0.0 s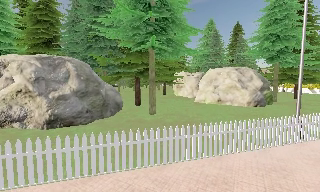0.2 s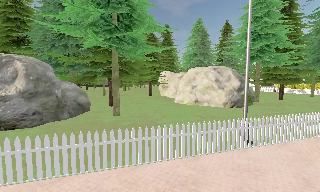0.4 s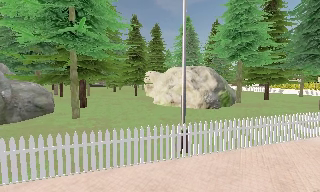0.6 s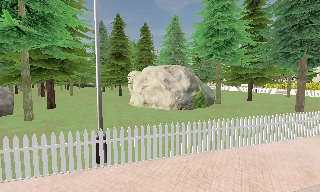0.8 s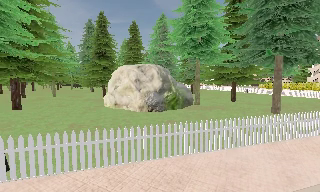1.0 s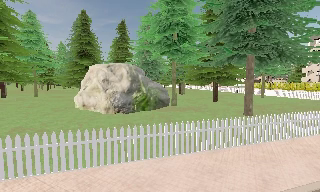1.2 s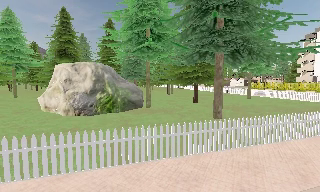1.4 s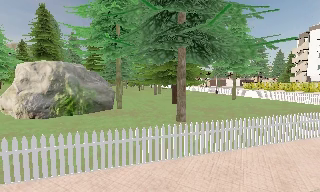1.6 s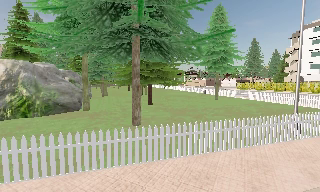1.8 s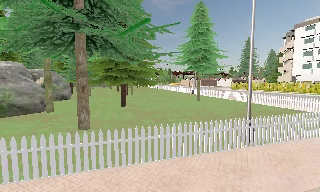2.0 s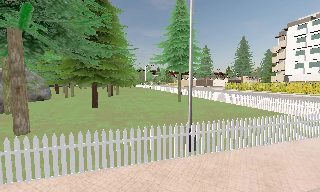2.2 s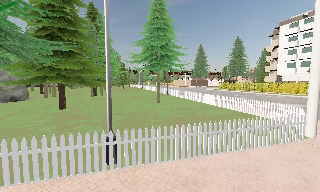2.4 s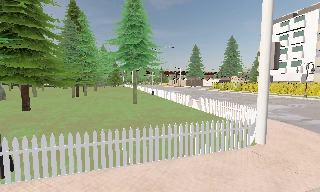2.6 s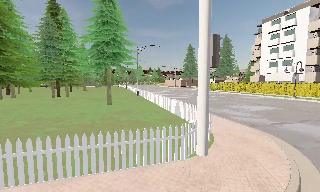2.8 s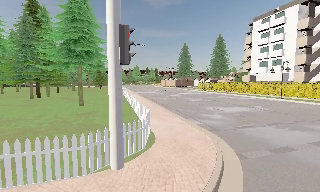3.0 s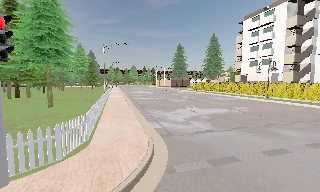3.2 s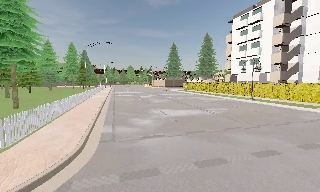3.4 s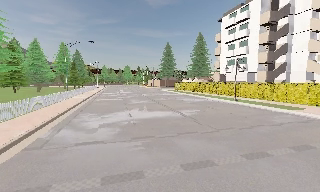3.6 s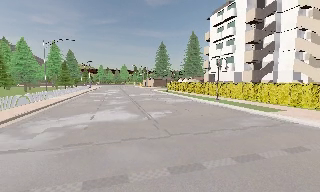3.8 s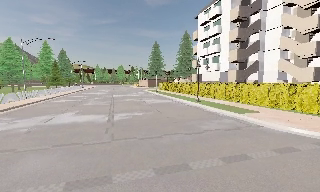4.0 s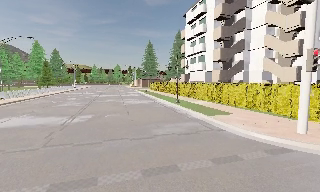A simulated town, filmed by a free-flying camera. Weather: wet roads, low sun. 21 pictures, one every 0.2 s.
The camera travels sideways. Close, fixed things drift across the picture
to the left.
0.0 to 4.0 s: The camera travels to its right, about 45 m, so close, fixed things drift to the left.
The film runs backward here.
